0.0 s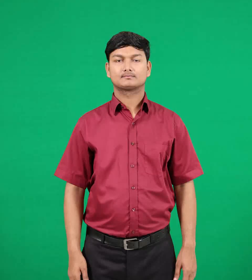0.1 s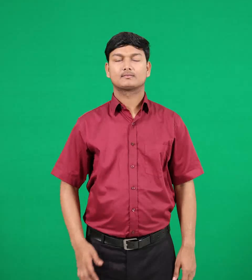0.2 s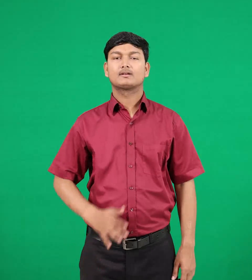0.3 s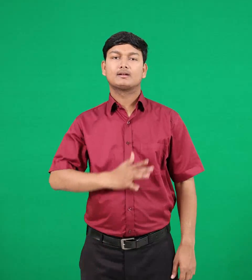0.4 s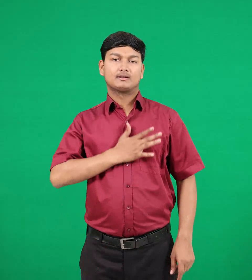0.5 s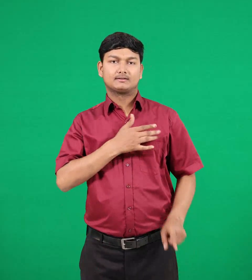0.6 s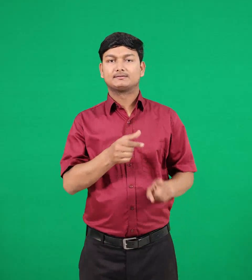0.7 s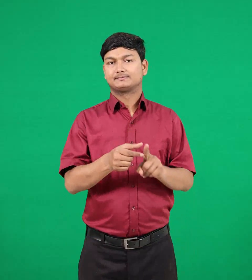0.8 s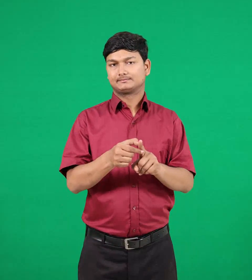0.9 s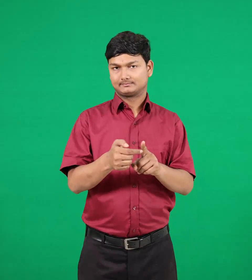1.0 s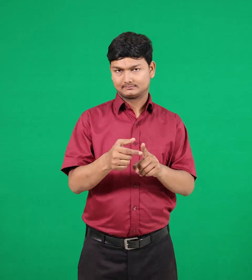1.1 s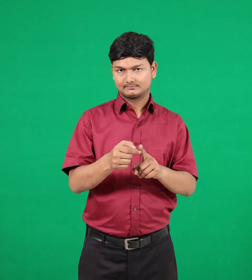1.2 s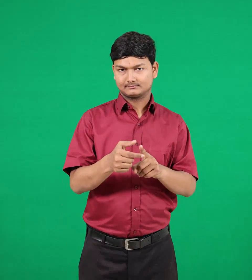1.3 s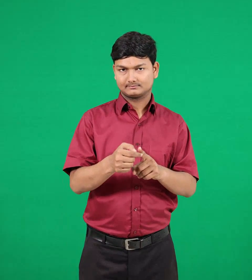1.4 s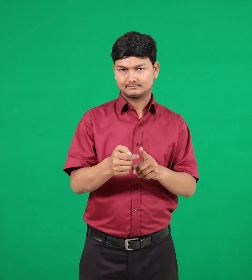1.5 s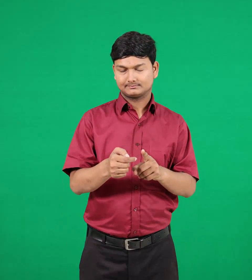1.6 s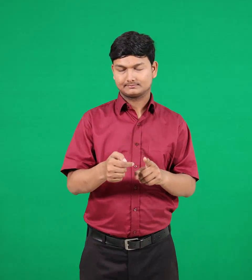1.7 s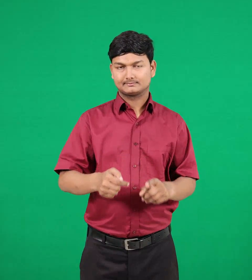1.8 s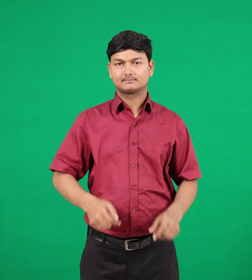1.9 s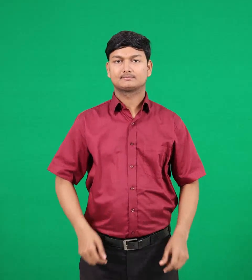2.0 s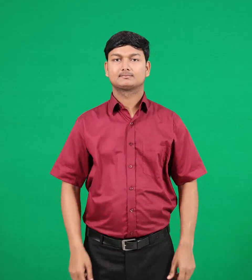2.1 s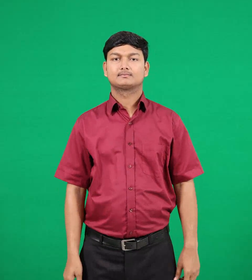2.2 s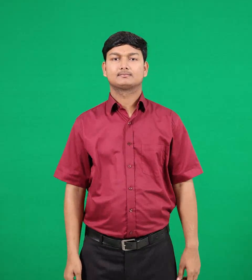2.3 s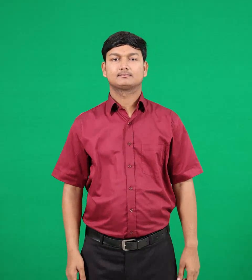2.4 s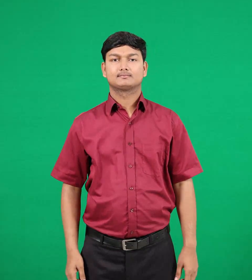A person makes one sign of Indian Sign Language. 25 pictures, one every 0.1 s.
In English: pea
